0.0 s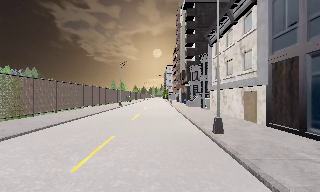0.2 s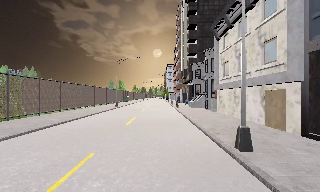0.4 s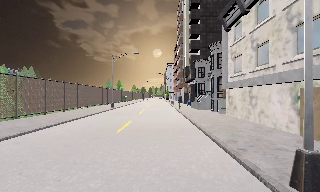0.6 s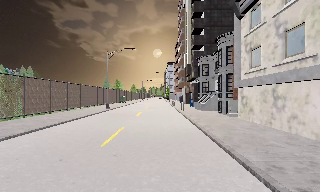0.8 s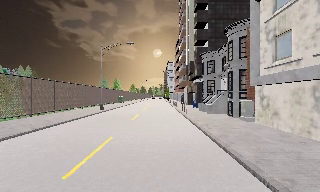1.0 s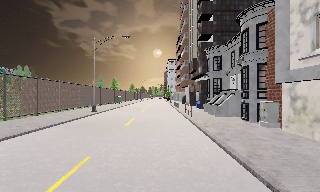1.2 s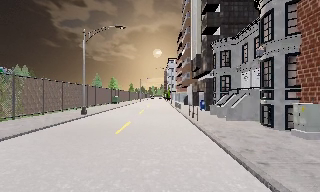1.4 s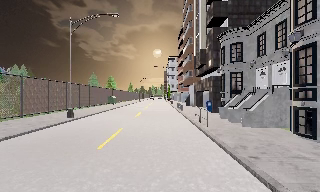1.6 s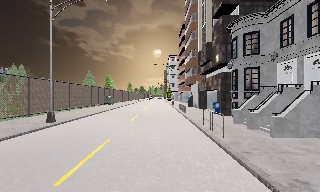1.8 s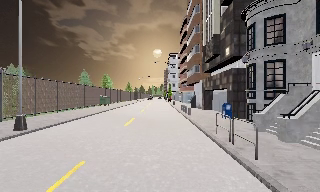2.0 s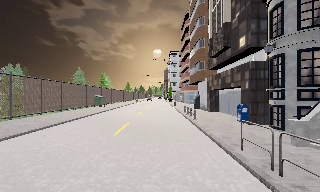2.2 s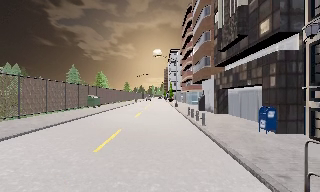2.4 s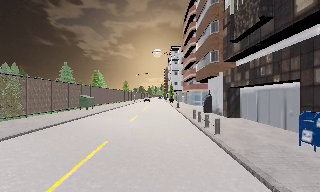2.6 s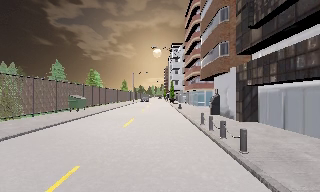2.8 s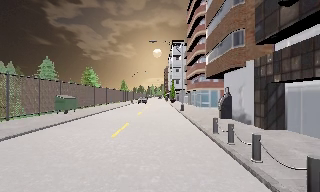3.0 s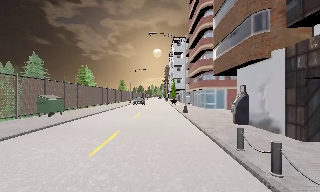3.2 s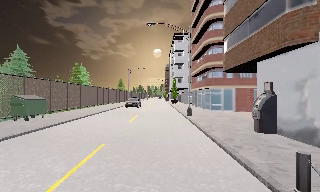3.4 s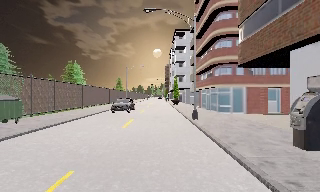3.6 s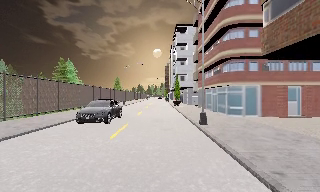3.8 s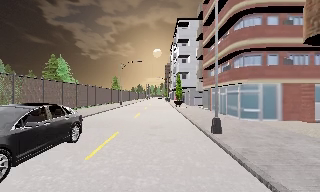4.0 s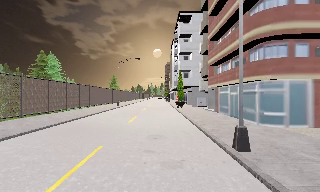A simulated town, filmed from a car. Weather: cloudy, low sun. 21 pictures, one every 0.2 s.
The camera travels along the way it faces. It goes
forward.
0.0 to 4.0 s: The camera travels forward, about 40 m, so what stands in front looms larger.
The film runs forward here.
